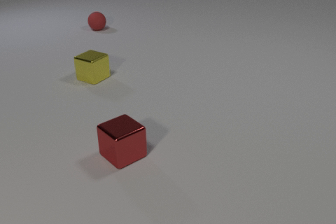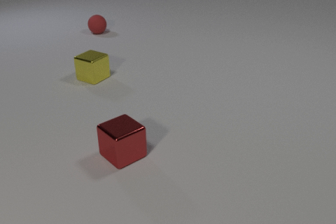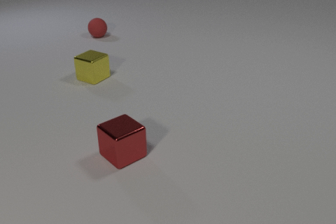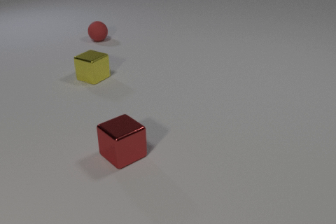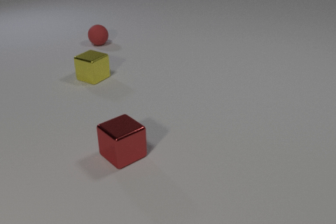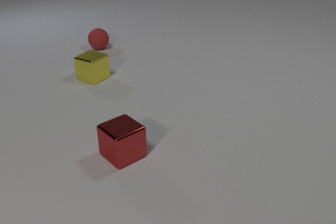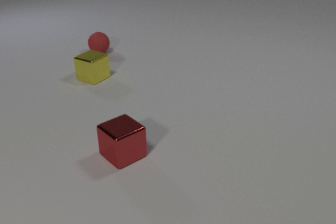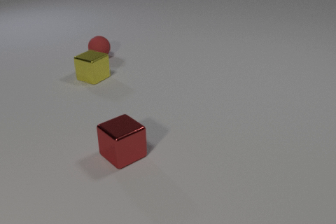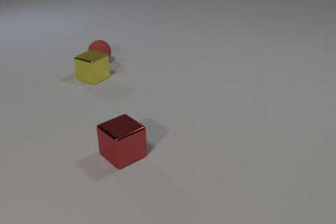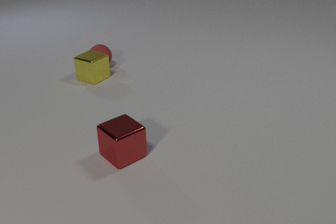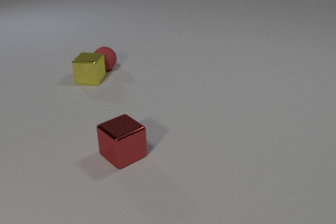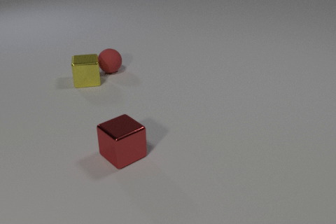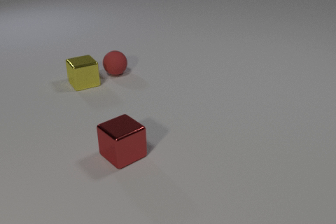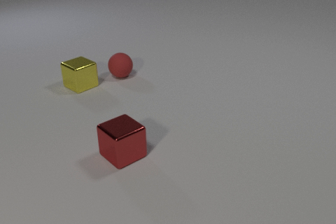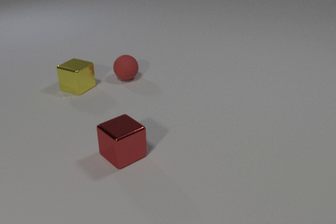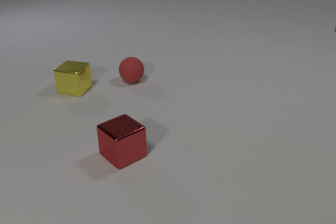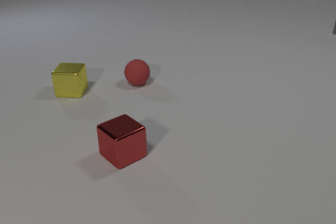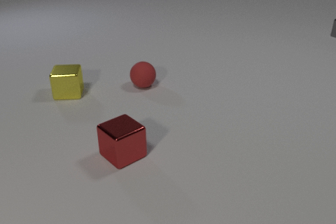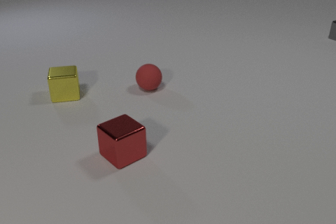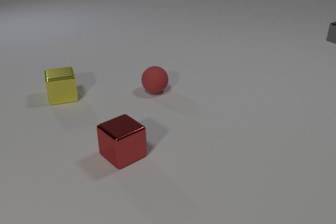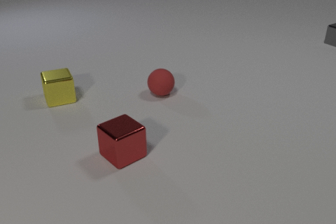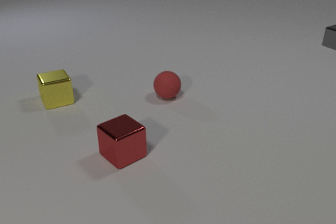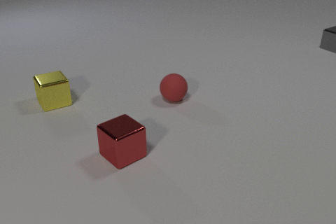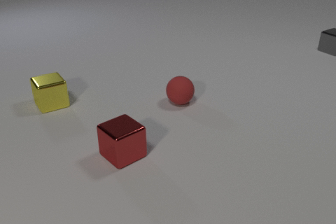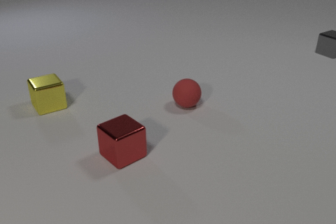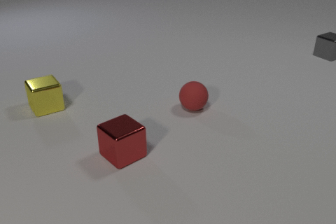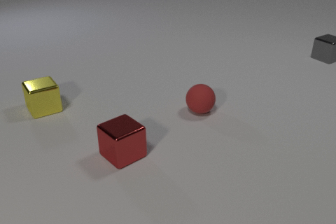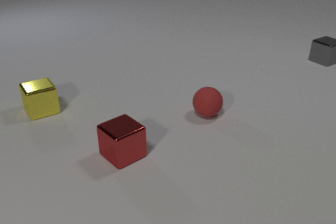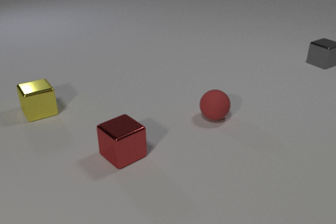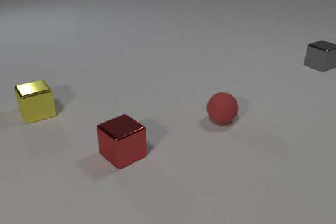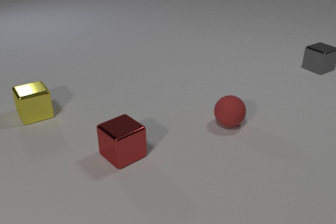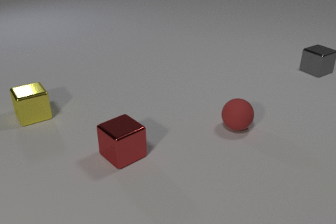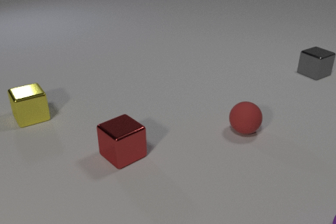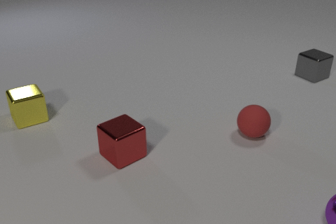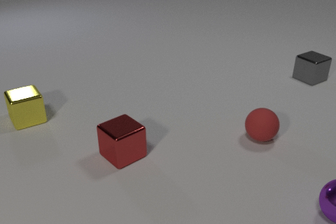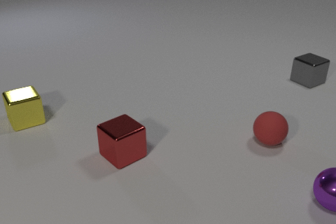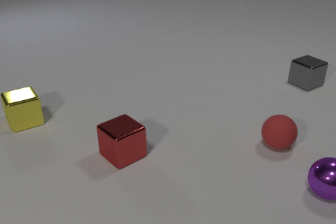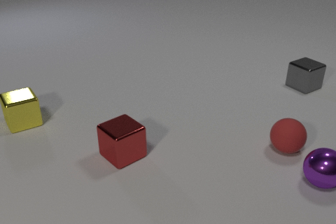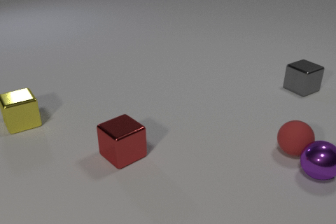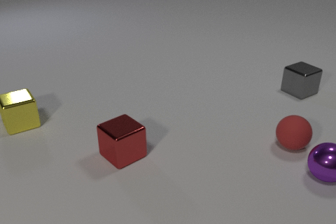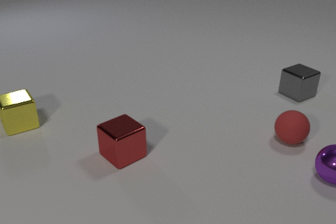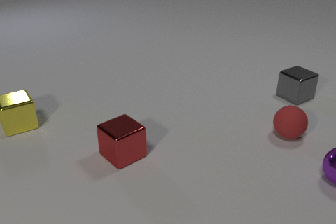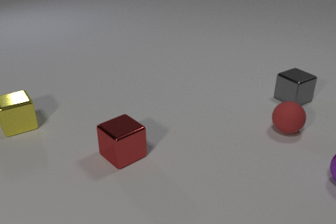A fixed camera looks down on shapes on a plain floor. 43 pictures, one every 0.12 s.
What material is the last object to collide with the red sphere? metal.
What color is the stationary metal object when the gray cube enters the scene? red.
What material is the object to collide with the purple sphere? rubber.
0.00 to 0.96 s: The red rubber sphere rolls toward the camera.
0.96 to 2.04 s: The red rubber sphere rolls toward the camera and to the right. The yellow metal cube slides toward the camera and to the left, spins so that its near face slides to the right, counterclockwise seen from above. The gray metal cube comes in at the right edge, slides toward the camera. The red rubber sphere and the yellow metal cube collide.
2.04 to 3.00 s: The red rubber sphere rolls to the right and toward the camera. The yellow metal cube slides toward the camera and to the left, spins counterclockwise seen from above by about 30 degrees, its near face sliding to the right. The gray metal cube slides toward the camera.
3.00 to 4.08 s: The red rubber sphere rolls to the right and toward the camera. The yellow metal cube slides toward the camera and to the left. The purple metal sphere comes in at the right edge, rolls away from the camera and to the left. The gray metal cube slides toward the camera.
4.08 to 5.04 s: The red rubber sphere rolls to the right and away from the camera. The yellow metal cube slides to the left and toward the camera. The purple metal sphere rolls away from the camera. The gray metal cube slides toward the camera. The red rubber sphere and the purple metal sphere collide.
